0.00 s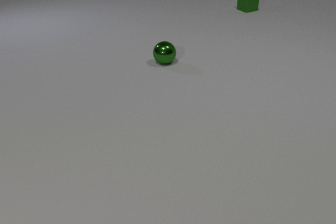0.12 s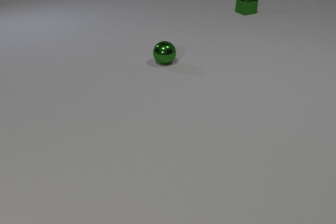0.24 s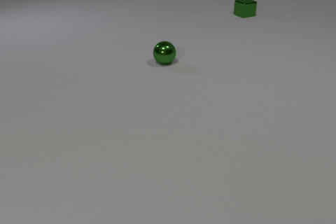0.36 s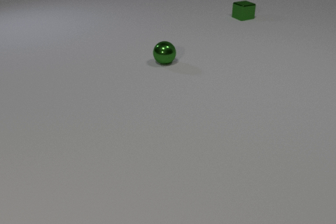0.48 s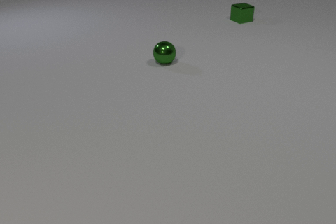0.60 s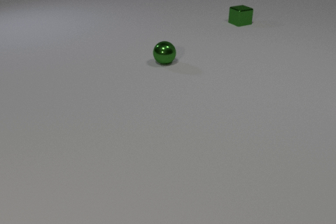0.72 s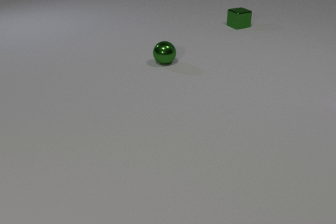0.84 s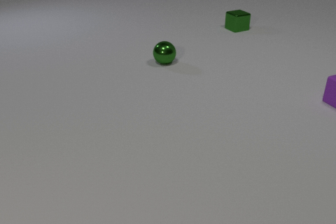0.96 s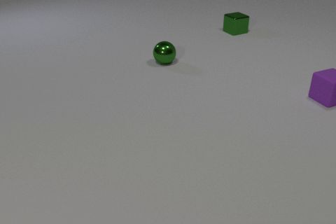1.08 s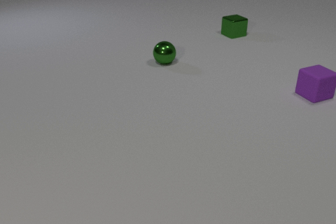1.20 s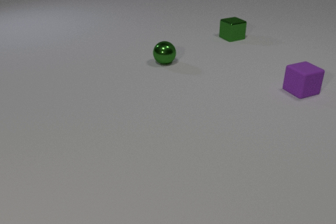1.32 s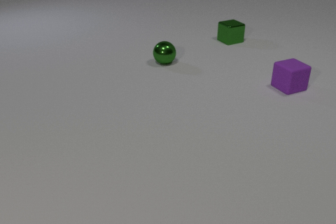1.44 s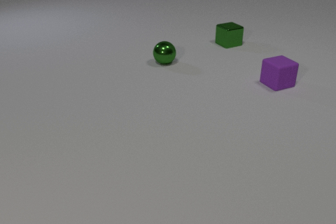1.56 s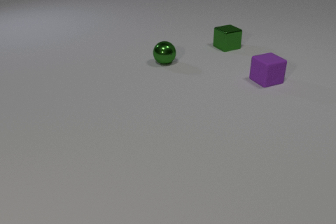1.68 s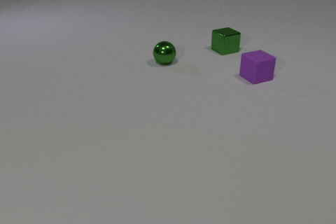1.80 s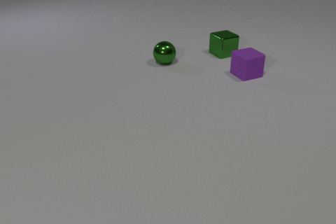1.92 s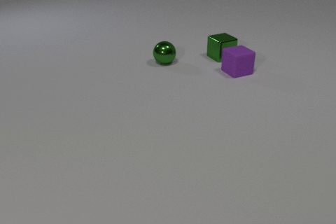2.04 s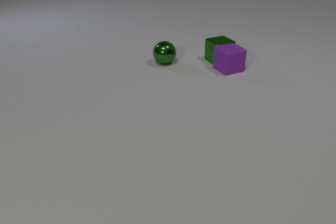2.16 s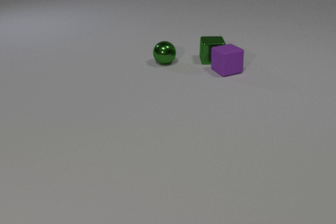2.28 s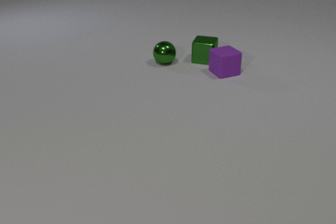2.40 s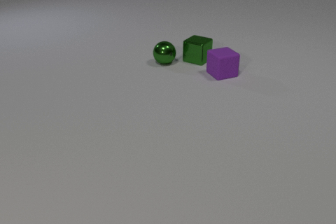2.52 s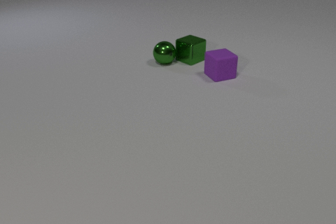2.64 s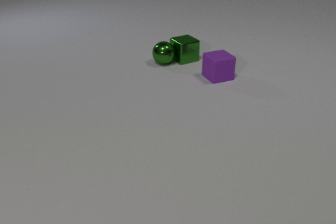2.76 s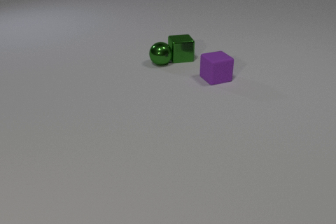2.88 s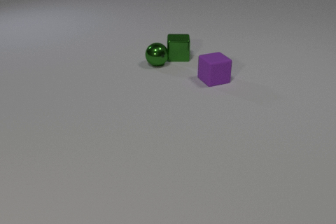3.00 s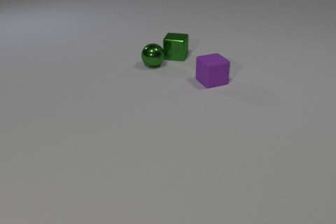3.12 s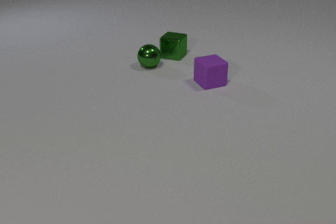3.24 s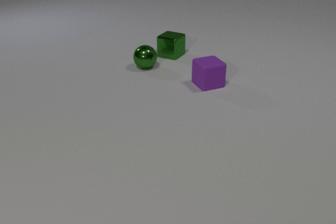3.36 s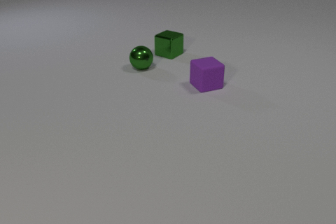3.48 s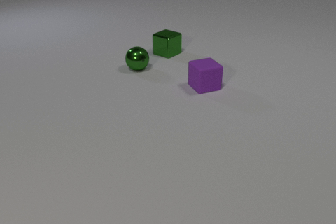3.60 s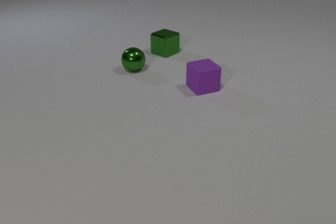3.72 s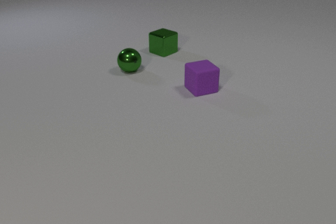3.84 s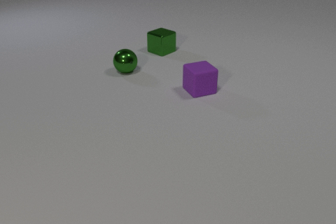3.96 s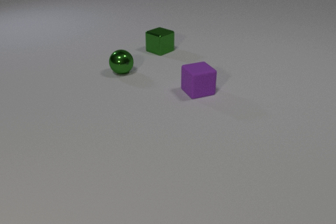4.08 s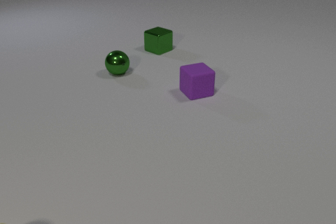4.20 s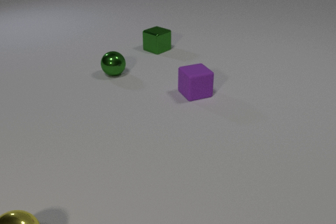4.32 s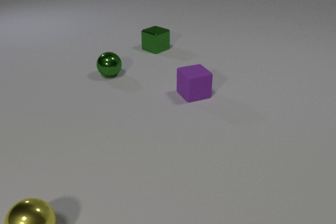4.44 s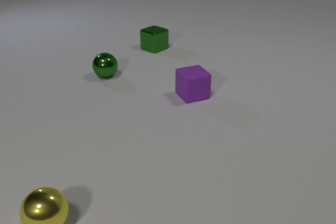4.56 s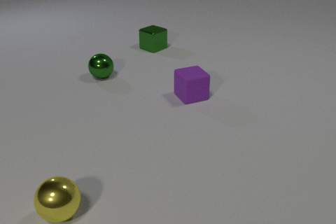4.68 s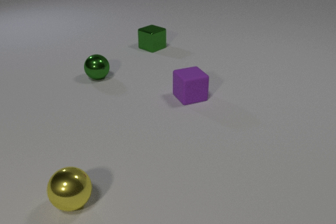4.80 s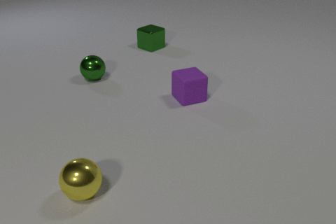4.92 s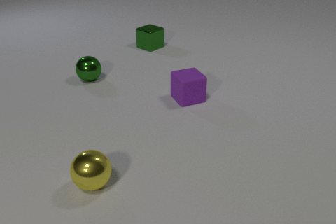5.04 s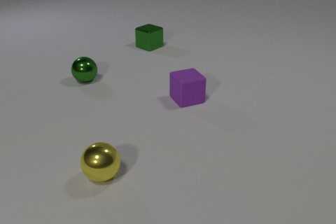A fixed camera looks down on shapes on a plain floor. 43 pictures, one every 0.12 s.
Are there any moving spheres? yes.
What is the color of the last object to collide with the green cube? green.
What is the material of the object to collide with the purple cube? metal.
0.00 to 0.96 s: The purple rubber cube comes in at the right edge, slides to the left. The green metal cube slides toward the camera.
0.96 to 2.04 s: The purple rubber cube slides to the left and away from the camera. The green metal cube slides toward the camera. The purple rubber cube and the green metal cube collide.
2.04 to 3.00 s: The purple rubber cube slides toward the camera and to the left. The green metal cube slides to the left, spins clockwise seen from above by about 135 degrees, its near face sliding to the left. The green metal sphere rolls to the left and toward the camera. The green metal cube and the green metal sphere collide.
3.00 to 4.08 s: The purple rubber cube slides toward the camera and to the left. The green metal cube slides away from the camera and to the left, spins so that its near face slides to the left, clockwise seen from above. The green metal sphere rolls to the left and toward the camera.
4.08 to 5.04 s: The purple rubber cube slides toward the camera and to the left. The green metal cube slides away from the camera and to the left. The green metal sphere rolls to the left. The yellow metal sphere rolls to the right and away from the camera.
